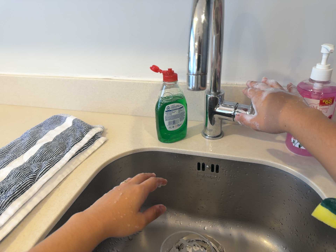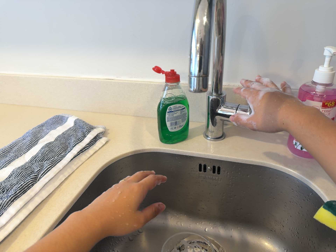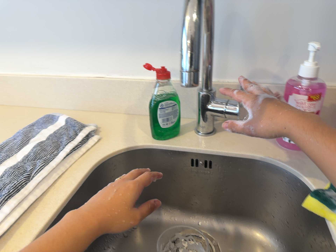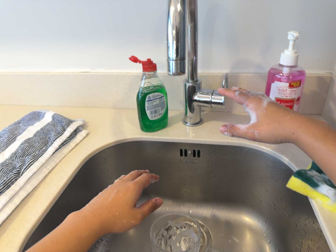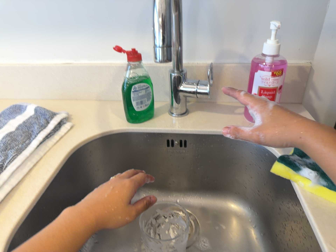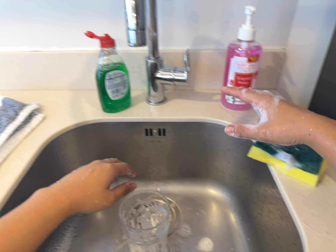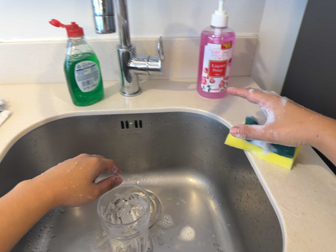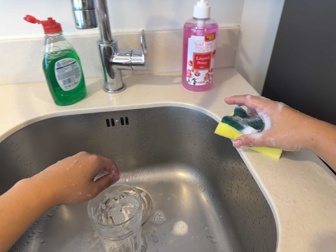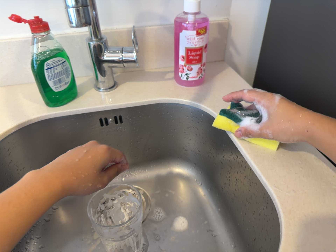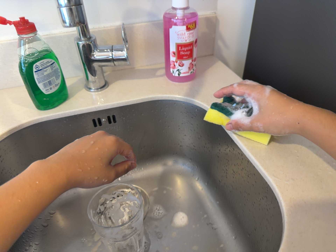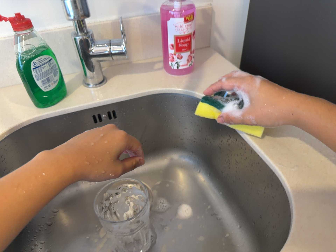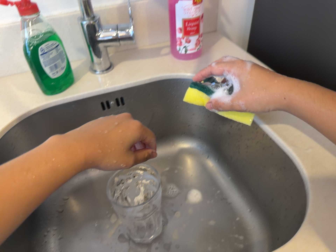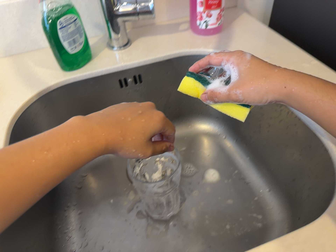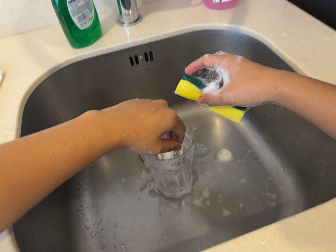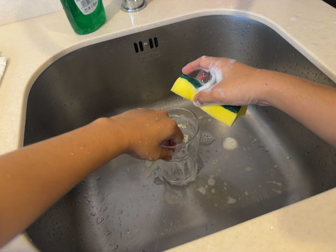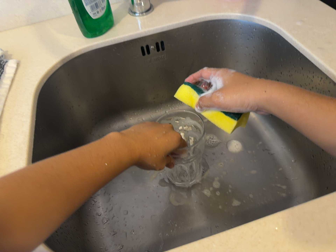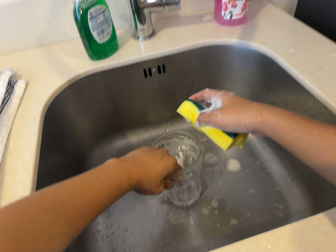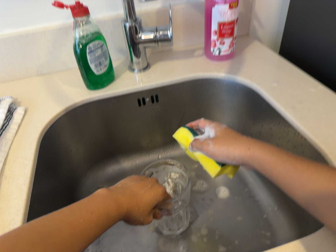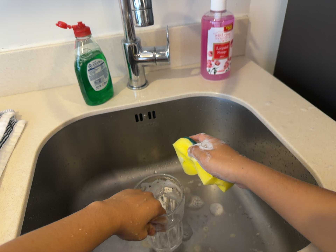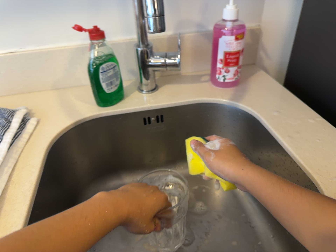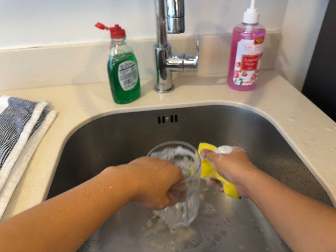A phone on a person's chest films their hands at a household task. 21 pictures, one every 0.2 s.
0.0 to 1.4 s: The camera pans to its right by about 25 degrees. Its aim tips toward the bottom of its view by about 10 degrees, and the scene shifts upward. It rolls about its line of sight by about 10 degrees, and the scene rotates counterclockwise.
1.4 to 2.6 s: The camera travels to its left, about 9 cm, so close, fixed things drift to the right. Its aim tips toward the bottom of its view by about 15 degrees, and the scene shifts upward. It rolls about its line of sight by about 10 degrees, and the scene rotates counterclockwise.
2.6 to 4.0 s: The camera travels backward, about 7 cm, so what stands in front gets smaller. Its aim tips toward the top of its view by about 15 degrees, and the scene shifts downward. It rolls about its line of sight by about 10 degrees, and the scene rotates clockwise.
The film runs backward here.
